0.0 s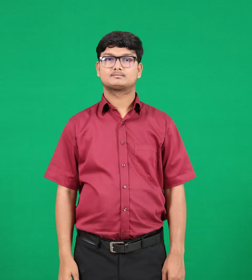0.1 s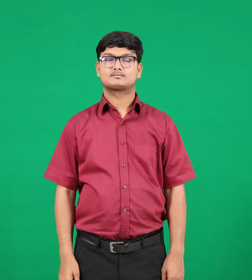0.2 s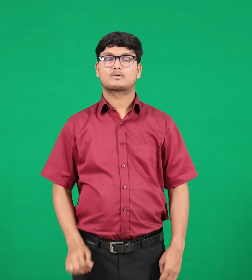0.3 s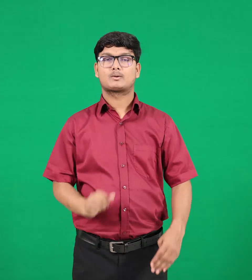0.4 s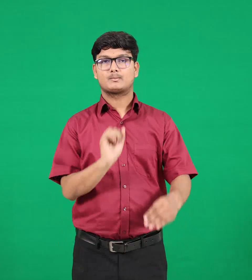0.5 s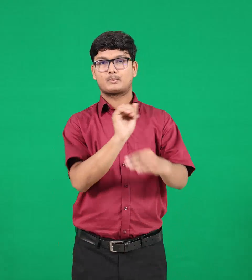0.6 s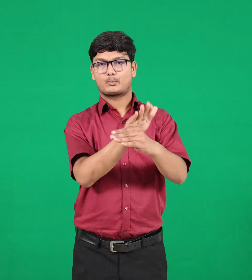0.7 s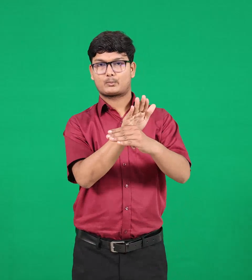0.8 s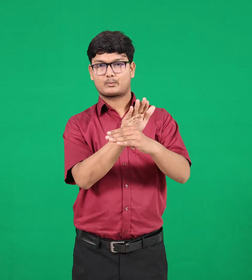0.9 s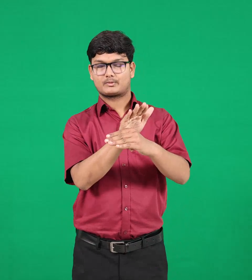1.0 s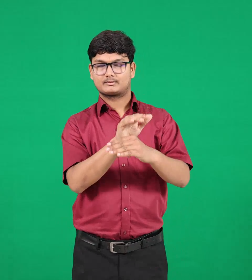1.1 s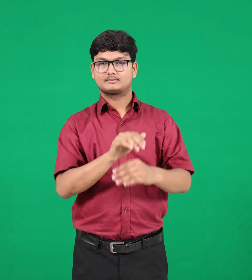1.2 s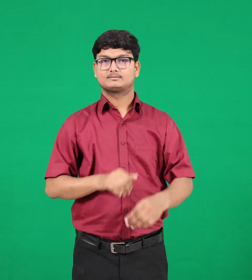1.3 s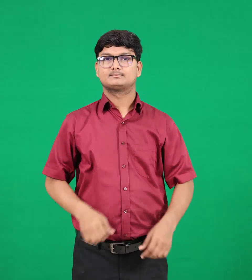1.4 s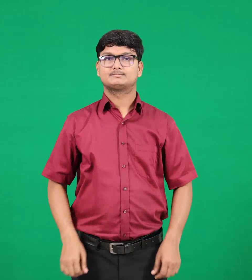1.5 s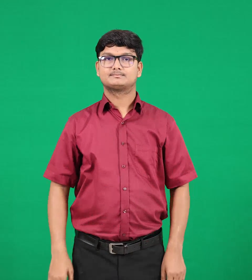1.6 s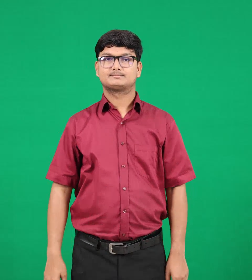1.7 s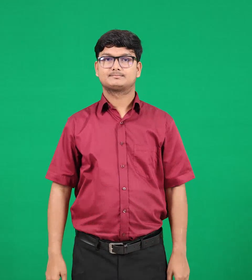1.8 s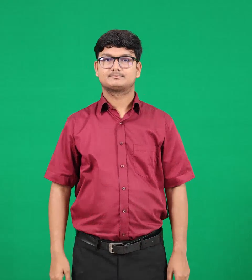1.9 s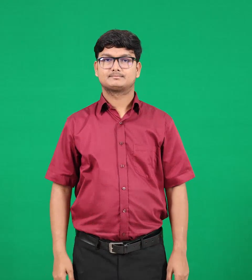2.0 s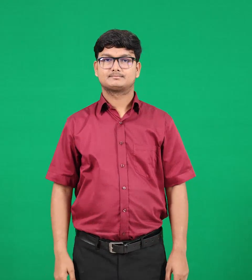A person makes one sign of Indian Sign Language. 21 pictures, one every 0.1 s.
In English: post
